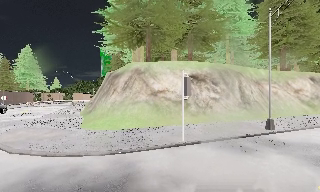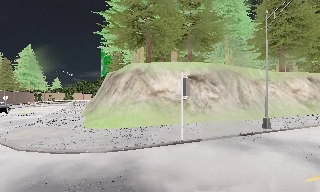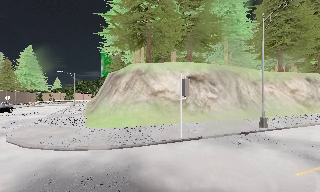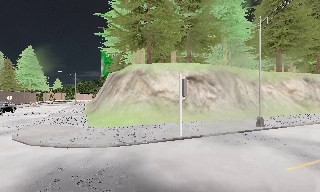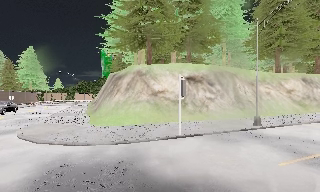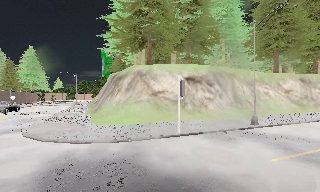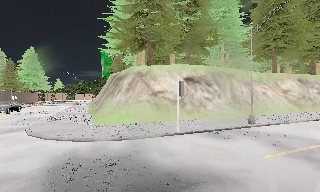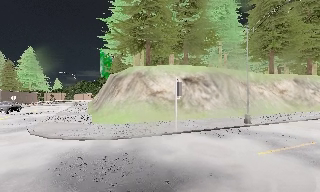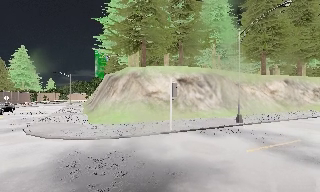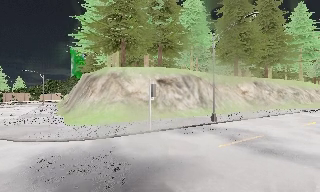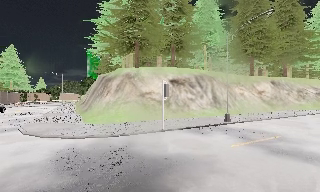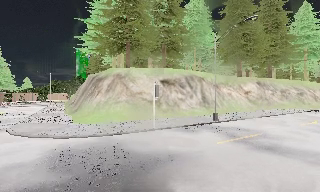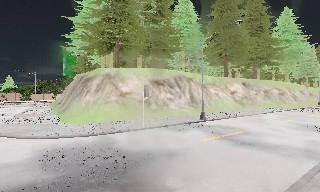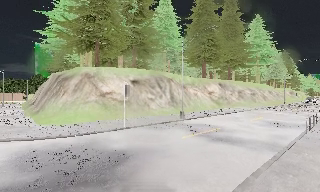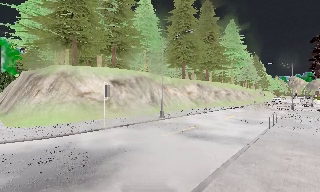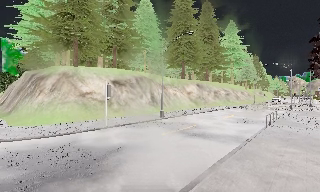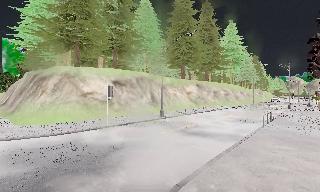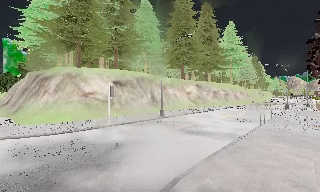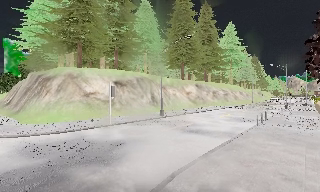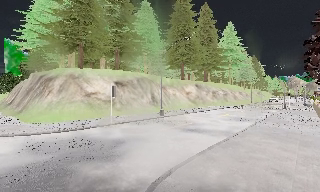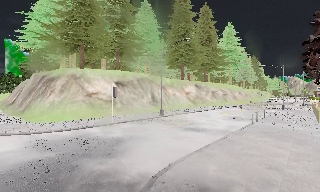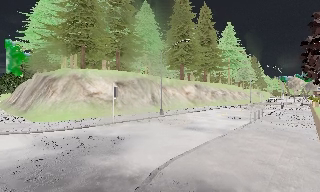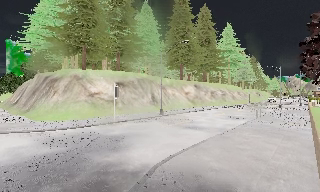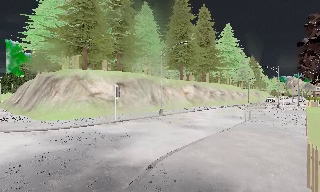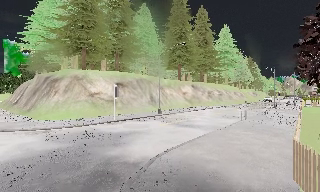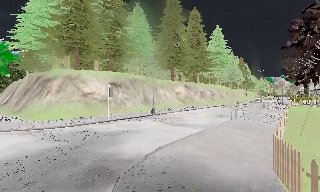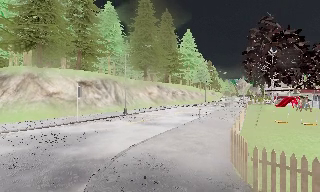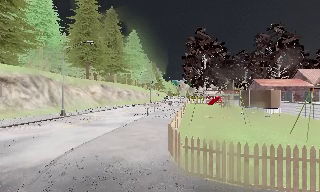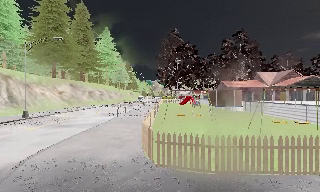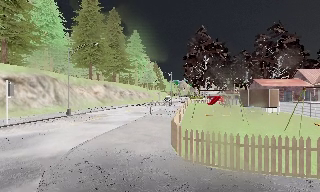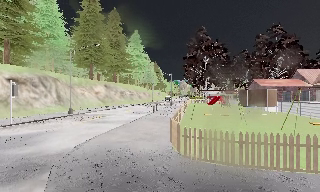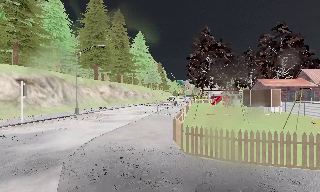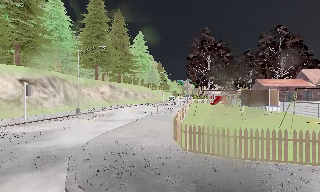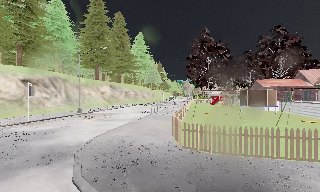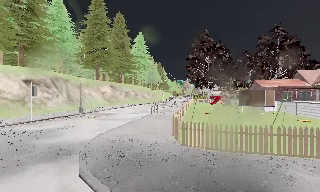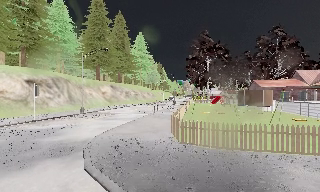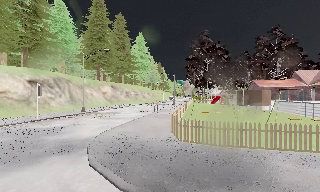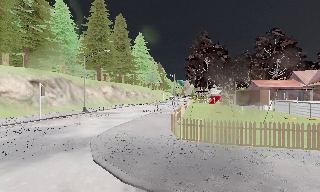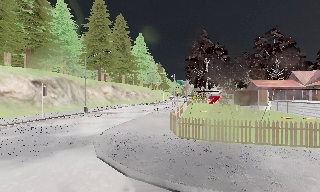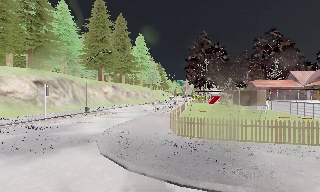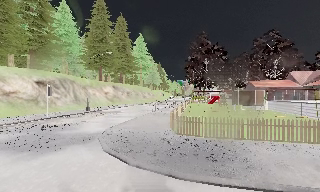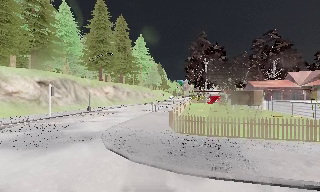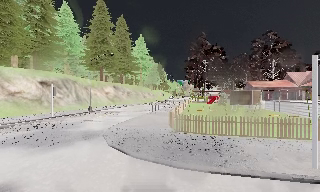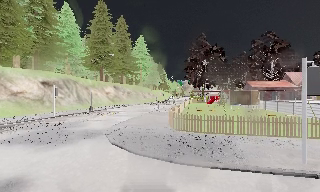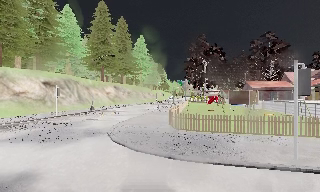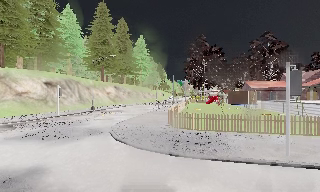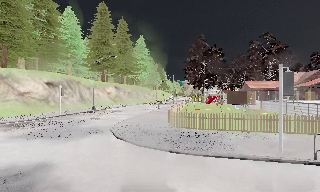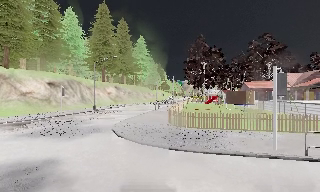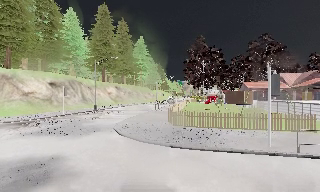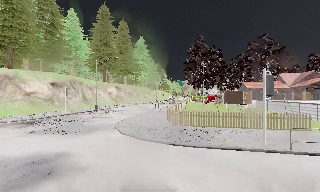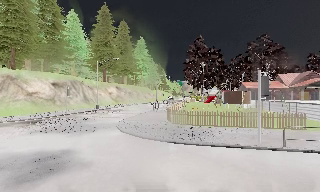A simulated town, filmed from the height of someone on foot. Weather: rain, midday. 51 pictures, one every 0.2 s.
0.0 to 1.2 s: The camera travels backward, about 2 m, so what stands in front gets smaller.
1.2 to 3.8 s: The camera swings to its right by about 25 degrees, and the scene slides to the left. It travels backward, about 4 m, so what stands in front gets smaller.
3.8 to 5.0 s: The camera travels backward, about 2 m, so what stands in front gets smaller.
5.0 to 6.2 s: The camera swings to its right by about 25 degrees, and the scene slides to the left. It travels backward, about 2 m, so what stands in front gets smaller.
6.2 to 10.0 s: The camera travels backward, about 6 m, so what stands in front gets smaller.
The film runs backward here.
